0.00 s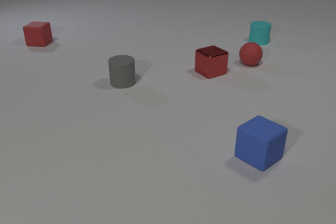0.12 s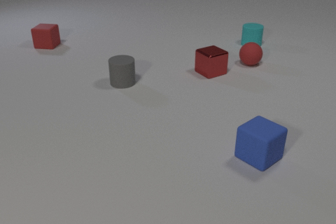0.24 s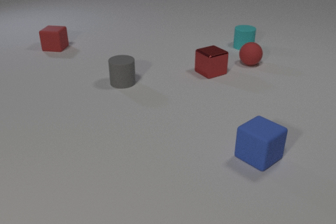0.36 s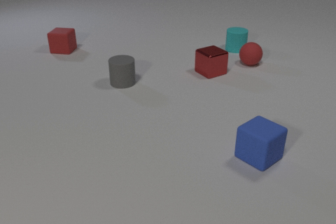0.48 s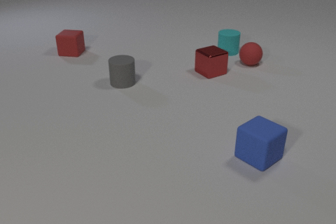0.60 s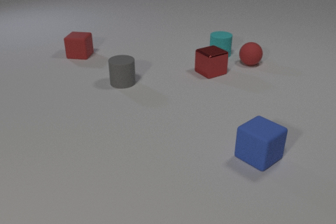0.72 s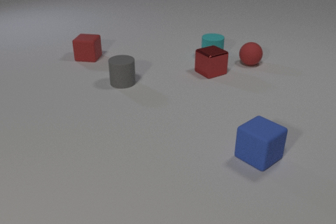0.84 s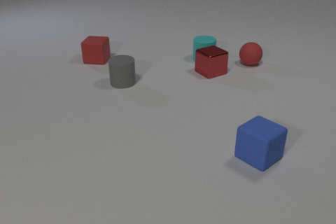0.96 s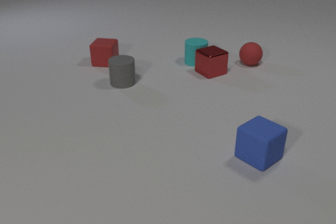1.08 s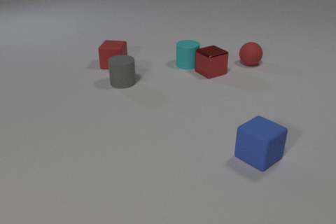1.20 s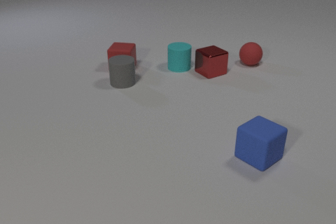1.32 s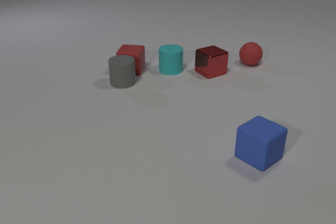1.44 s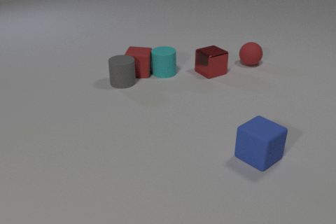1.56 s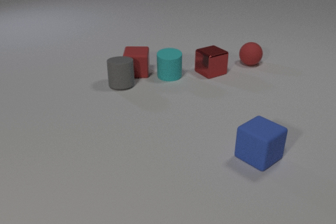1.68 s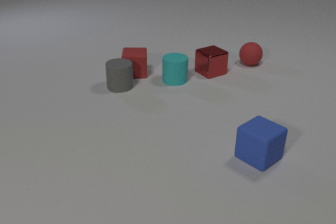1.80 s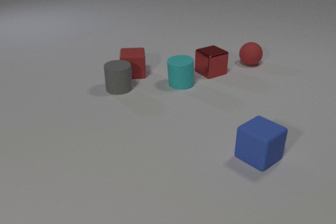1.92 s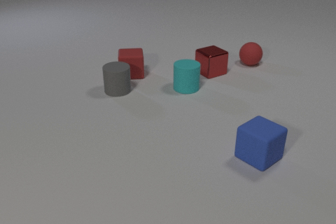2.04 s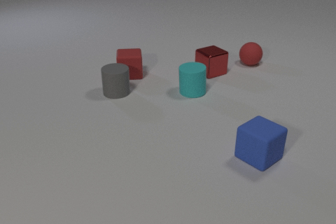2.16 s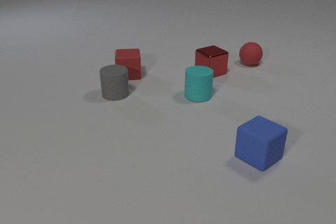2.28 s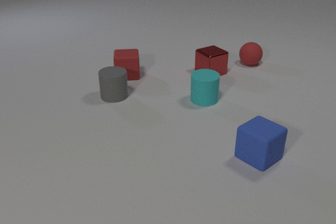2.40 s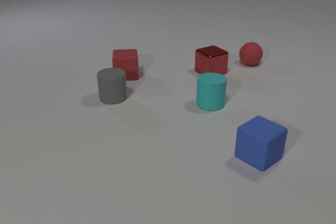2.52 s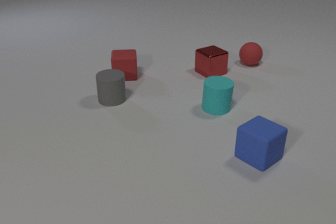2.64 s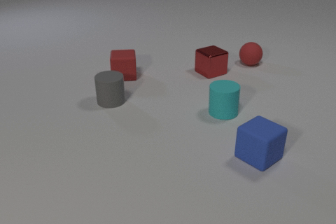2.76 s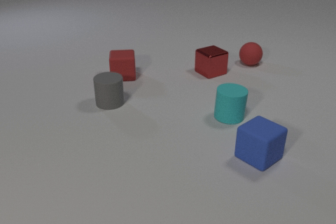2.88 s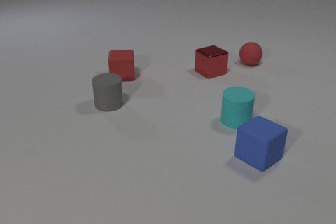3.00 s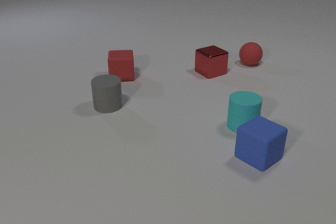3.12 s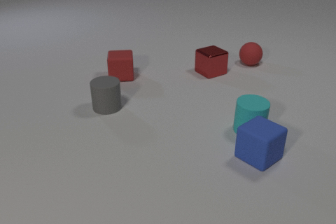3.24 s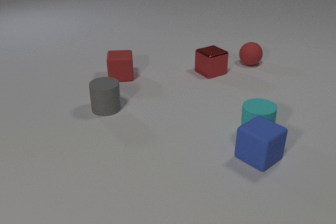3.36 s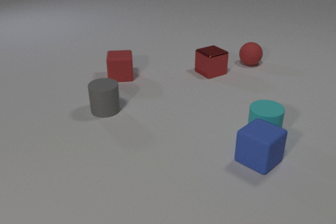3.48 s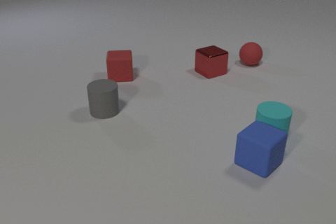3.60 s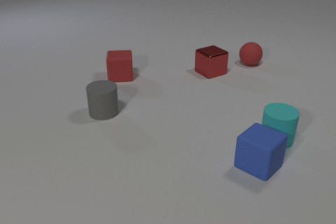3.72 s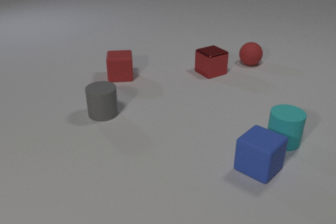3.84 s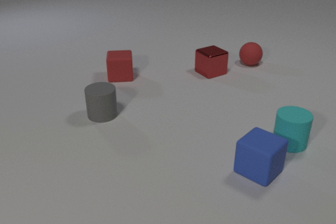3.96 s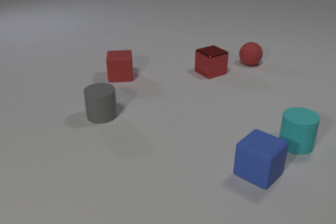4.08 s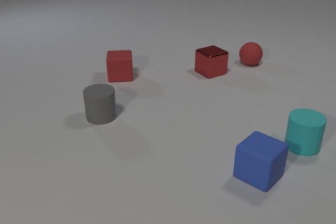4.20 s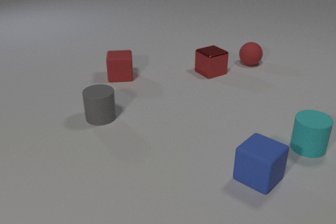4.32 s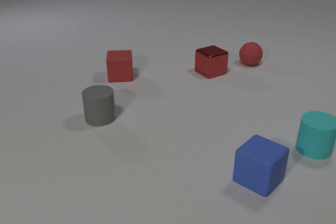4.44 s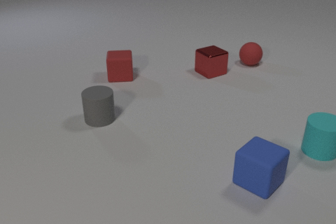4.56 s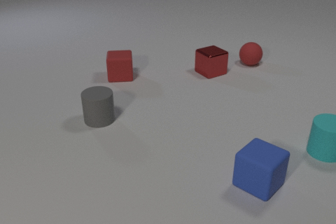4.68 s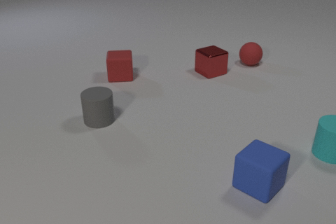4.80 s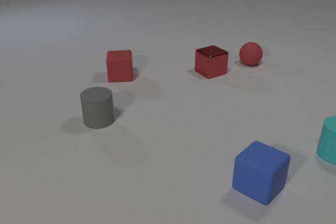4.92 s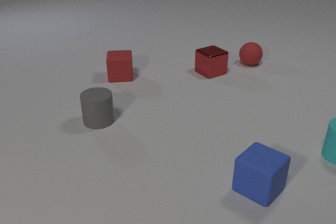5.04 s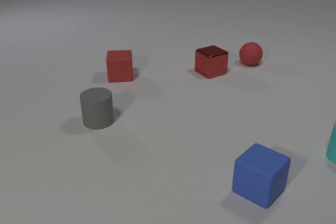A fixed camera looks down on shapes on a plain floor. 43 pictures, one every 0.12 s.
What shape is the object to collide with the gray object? cube.
What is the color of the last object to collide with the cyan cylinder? blue.
What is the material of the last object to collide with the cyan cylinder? rubber.
0.00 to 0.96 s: The cyan rubber cylinder slides toward the camera and to the left. The red rubber cube slides toward the camera and to the right.
0.96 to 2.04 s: The cyan rubber cylinder slides toward the camera. The red rubber cube slides toward the camera and to the right. The gray rubber cylinder slides toward the camera. The cyan rubber cylinder and the red rubber cube collide. The red rubber cube and the gray rubber cylinder collide.
2.04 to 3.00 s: The cyan rubber cylinder slides toward the camera and to the right. The red rubber cube slides to the left. The gray rubber cylinder slides toward the camera.
3.00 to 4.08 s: The cyan rubber cylinder slides to the right. The gray rubber cylinder slides toward the camera. The blue rubber cube slides toward the camera. The cyan rubber cylinder and the blue rubber cube collide.
4.08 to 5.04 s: The cyan rubber cylinder slides to the right. The gray rubber cylinder slides toward the camera. The blue rubber cube slides toward the camera.
